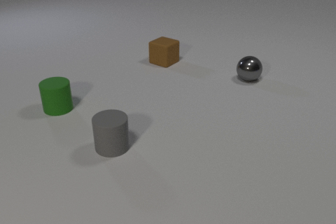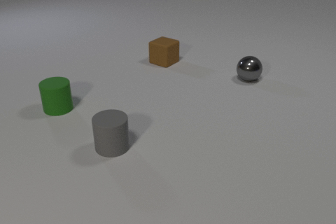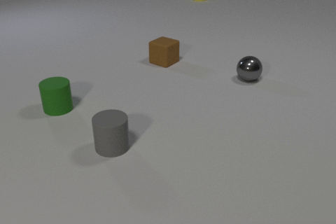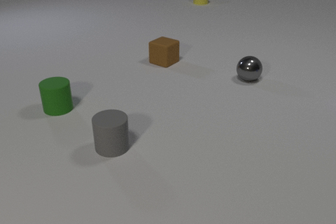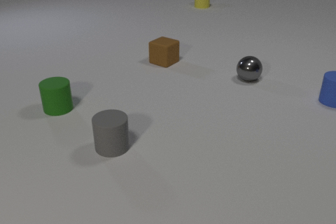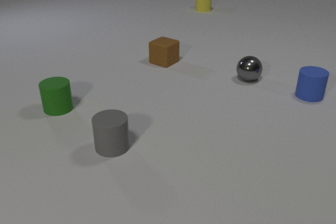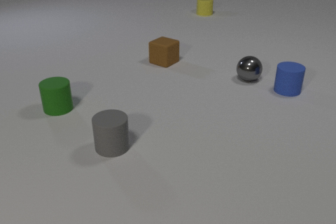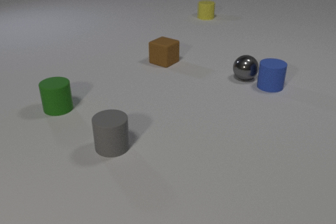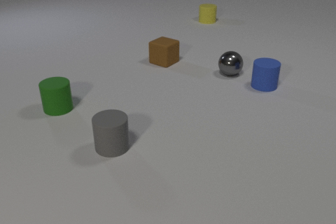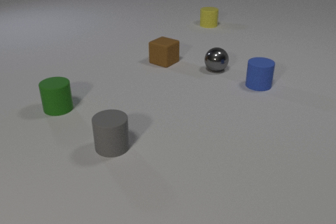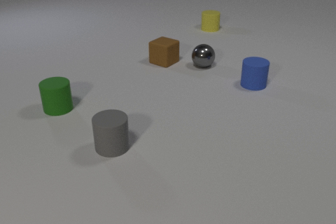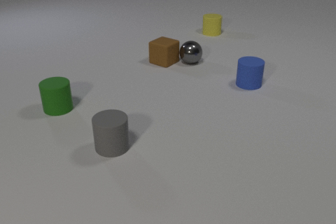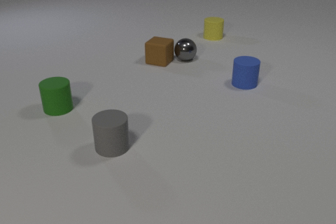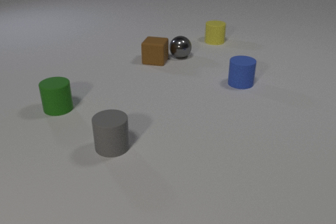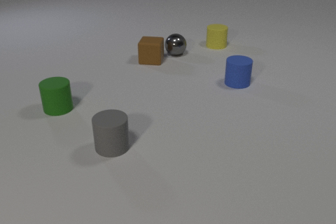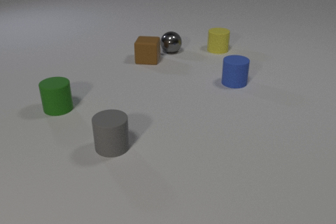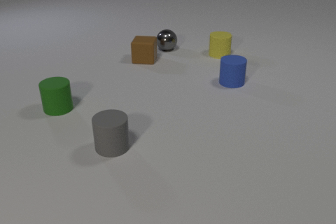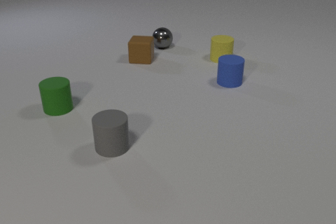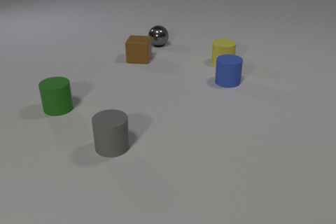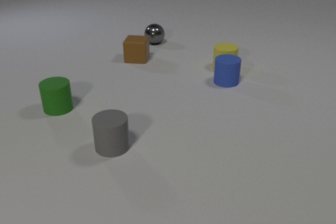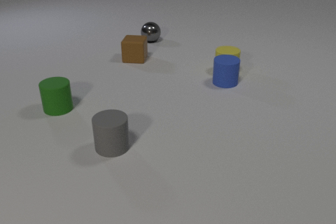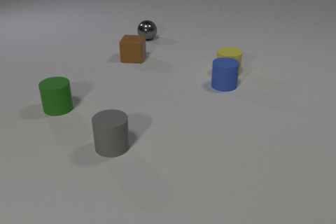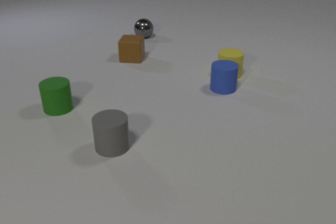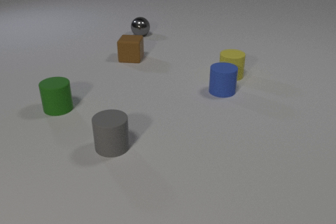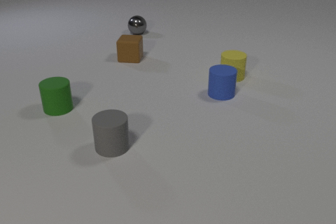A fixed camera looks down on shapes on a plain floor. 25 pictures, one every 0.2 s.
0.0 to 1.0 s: The blue rubber cylinder comes in at the right edge, slides to the left. The yellow rubber cylinder comes in at the top edge, slides toward the camera.
1.0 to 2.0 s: The blue rubber cylinder slides to the left. The gray metal sphere rolls to the left and away from the camera. The yellow rubber cylinder slides toward the camera. The blue rubber cylinder and the gray metal sphere collide.
2.0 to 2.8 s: The blue rubber cylinder slides to the left. The gray metal sphere rolls away from the camera and to the left. The yellow rubber cylinder slides toward the camera. The brown rubber cube slides to the left, spins so that its near face slides to the right, counterclockwise seen from above. The gray metal sphere and the brown rubber cube collide.
2.8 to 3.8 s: The blue rubber cylinder slides to the left. The gray metal sphere rolls away from the camera and to the left. The yellow rubber cylinder slides toward the camera. The brown rubber cube slides to the left.
3.8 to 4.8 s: The blue rubber cylinder slides toward the camera. The gray metal sphere rolls away from the camera and to the left. The yellow rubber cylinder slides toward the camera. The brown rubber cube slides to the left. The blue rubber cylinder and the yellow rubber cylinder collide.
Are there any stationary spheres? no.
What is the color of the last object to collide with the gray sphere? brown.
Are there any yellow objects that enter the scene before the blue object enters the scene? yes.
